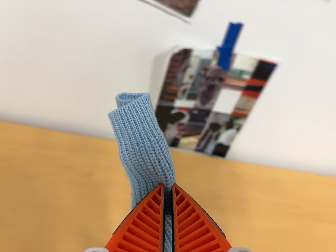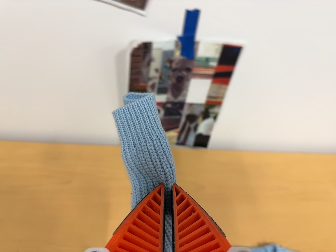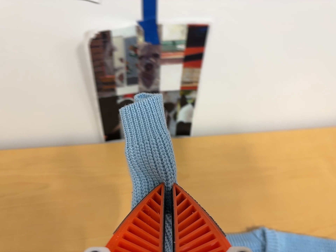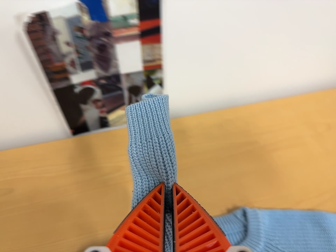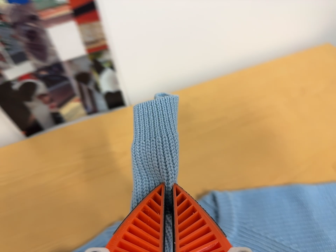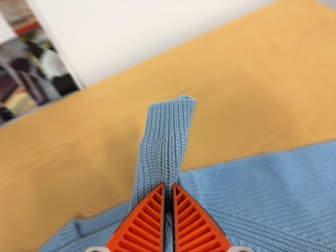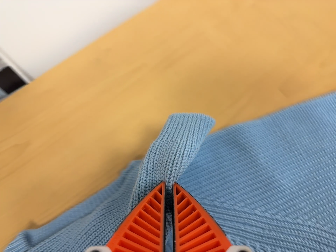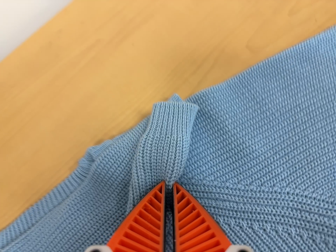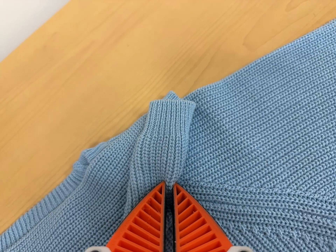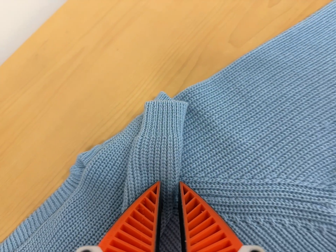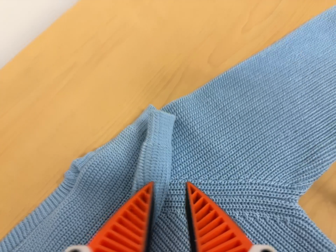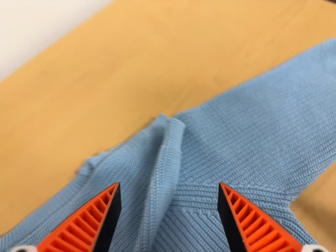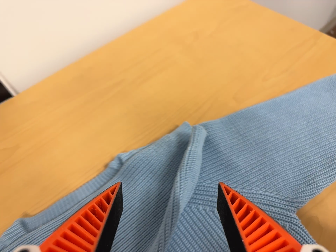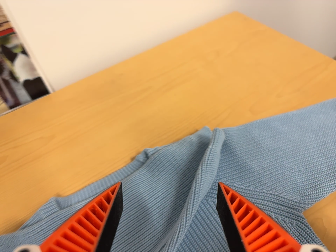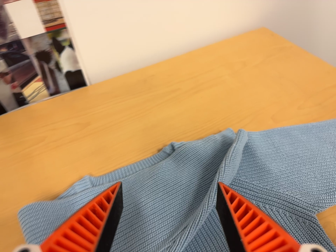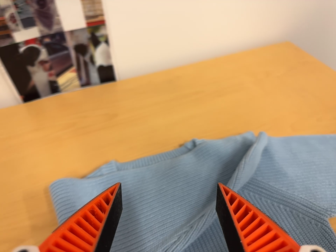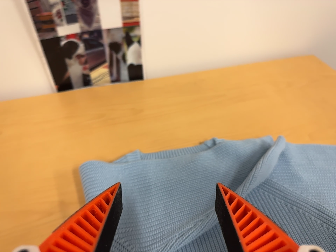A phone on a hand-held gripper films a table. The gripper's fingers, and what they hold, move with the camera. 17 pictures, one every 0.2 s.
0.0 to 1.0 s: The camera travels to its right and forward, about 30 cm, so close, fixed things drift to the left. Its aim tips toward the bottom of its view by about 15 degrees, and the scene shifts upward. It rolls about its line of sight by about 35 degrees, and the scene rotates counterclockwise.
1.0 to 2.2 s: The camera travels to its right, about 8 cm, so close, fixed things drift to the left. It rolls about its line of sight by about 15 degrees, and the scene rotates counterclockwise.
2.2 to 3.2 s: The camera swings to its left by about 10 degrees, and the scene slides to the right. It travels backward, to its left and toward the bottom of its view, about 22 cm, so what stands in front gets smaller. Its aim tips toward the top of its view by about 15 degrees. It rolls about its line of sight by about 25 degrees, and the scene rotates clockwise.
The film runs forward here.
